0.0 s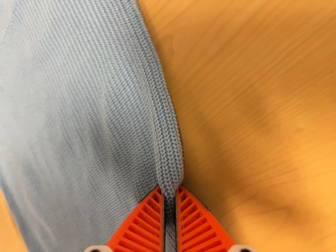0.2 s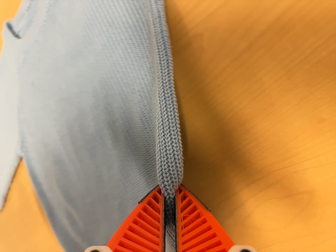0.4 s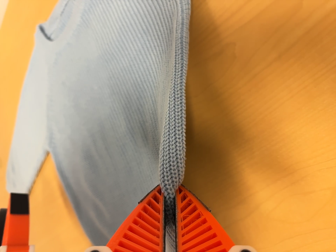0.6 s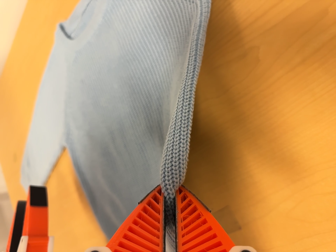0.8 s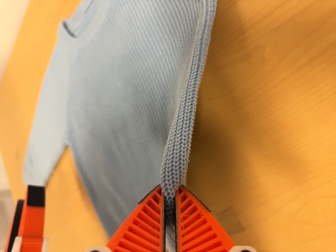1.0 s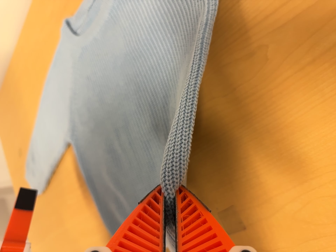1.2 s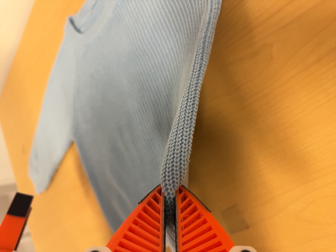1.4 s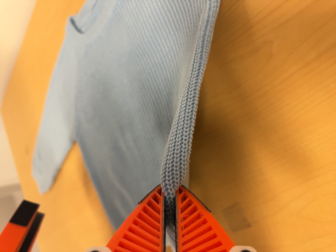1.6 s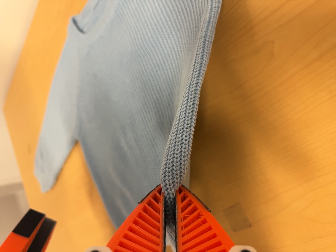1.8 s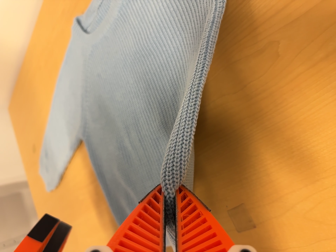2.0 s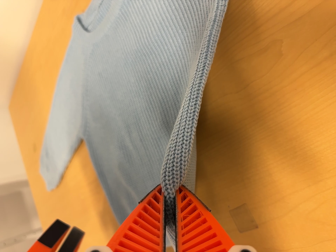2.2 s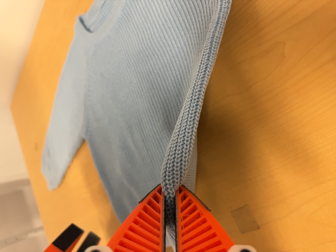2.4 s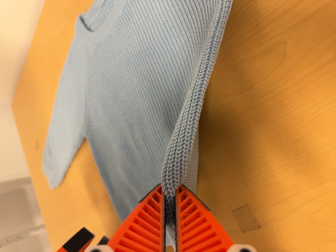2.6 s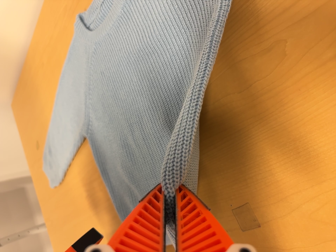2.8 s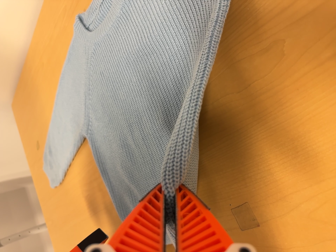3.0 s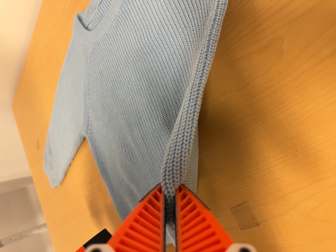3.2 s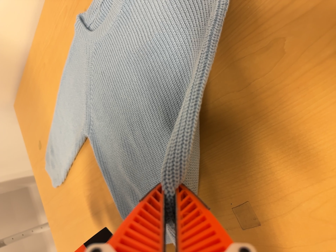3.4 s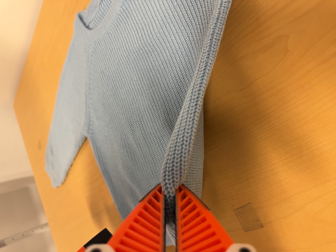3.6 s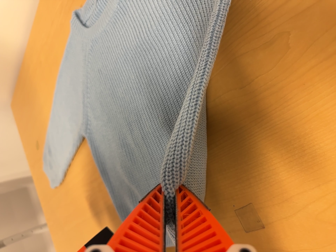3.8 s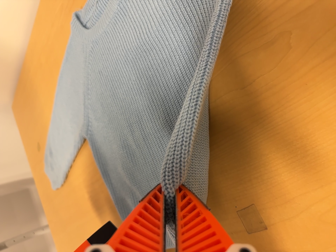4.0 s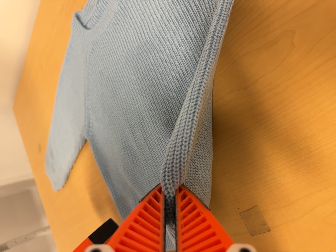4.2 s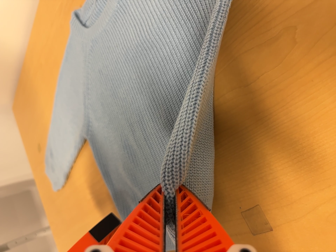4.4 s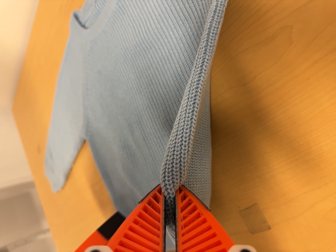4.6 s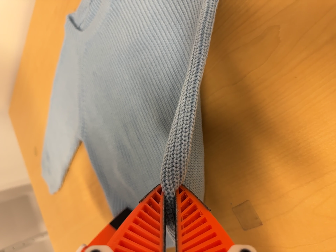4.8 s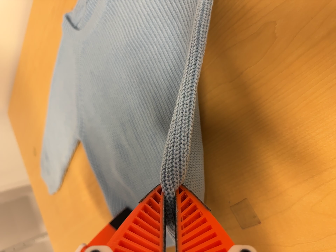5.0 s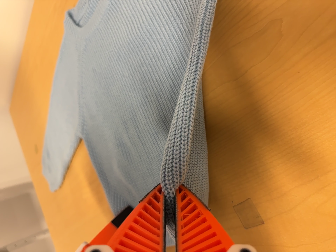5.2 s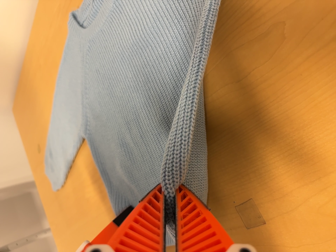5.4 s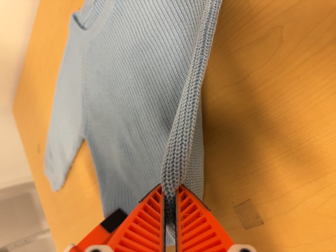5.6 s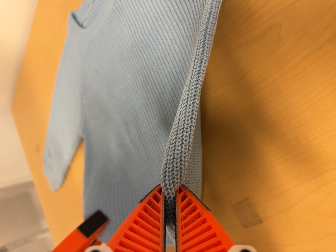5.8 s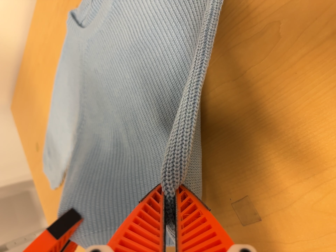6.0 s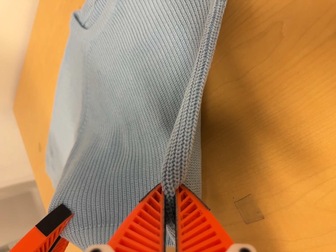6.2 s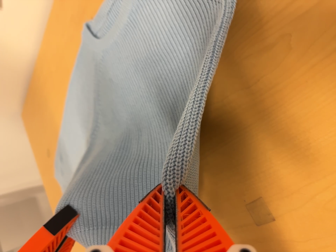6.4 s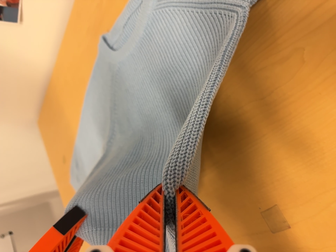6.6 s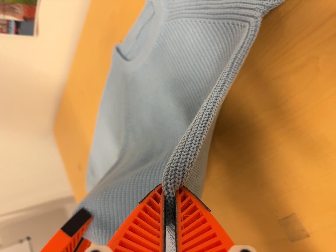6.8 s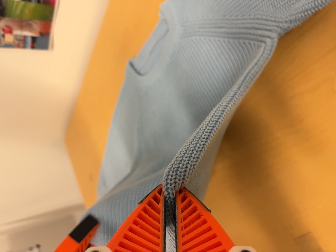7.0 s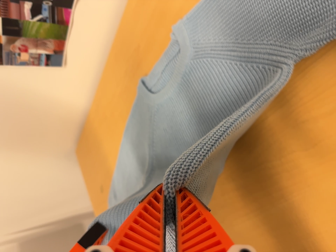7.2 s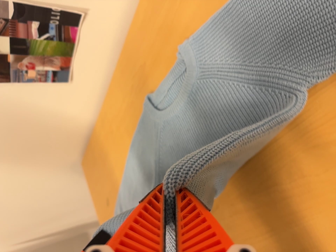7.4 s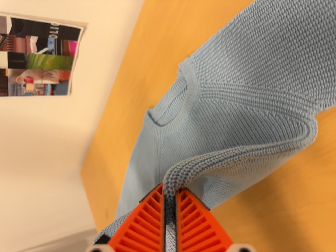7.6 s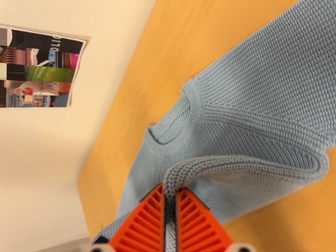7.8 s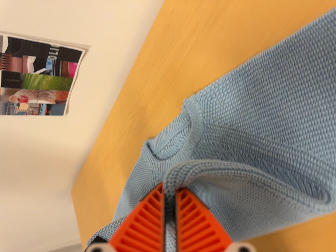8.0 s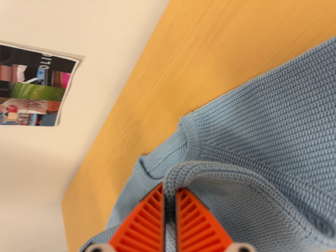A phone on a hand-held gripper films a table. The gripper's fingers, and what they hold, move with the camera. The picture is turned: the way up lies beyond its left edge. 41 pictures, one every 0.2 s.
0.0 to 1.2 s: The camera travels to its left and backward, about 8 cm, so close, fixed things drift to the right.
1.2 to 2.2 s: The camera shifts only a little, or ends up much as it began.
2.2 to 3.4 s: The camera keeps its place and its aim.
3.4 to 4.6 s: The camera shifts only a little, or ends up much as it began.
4.6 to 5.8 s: The camera keeps its place and its aim.
5.8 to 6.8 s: The camera travels to its left, about 6 cm, so close, fixed things drift to the right.
6.8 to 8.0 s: The camera travels toward the top of its view and forward, about 14 cm, so close, fixed things drift downward. Its aim tips toward the top of its view by about 10 degrees, and the scene shifts downward.
The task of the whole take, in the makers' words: fold up.
The film runs forward here.
